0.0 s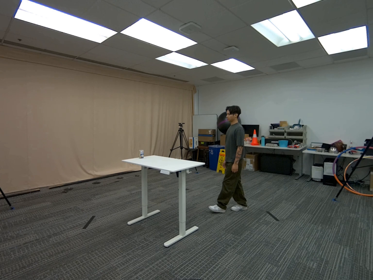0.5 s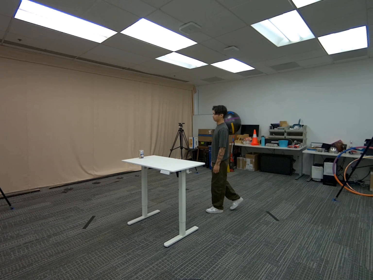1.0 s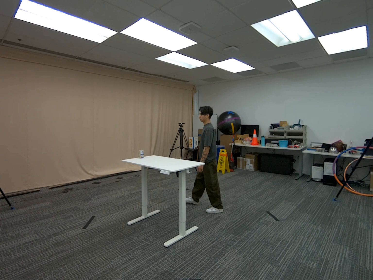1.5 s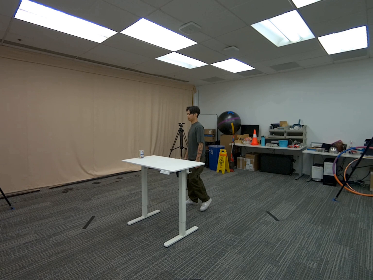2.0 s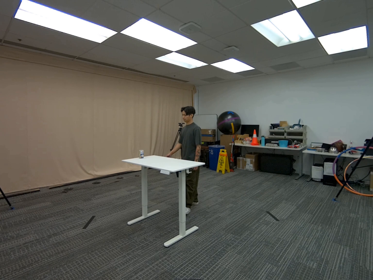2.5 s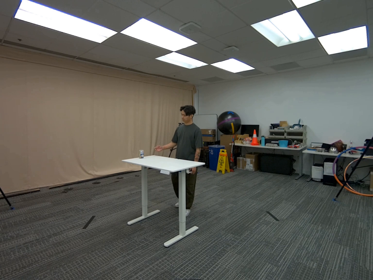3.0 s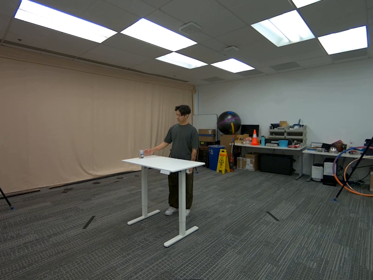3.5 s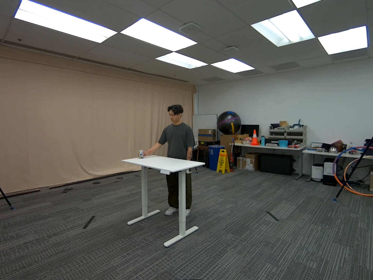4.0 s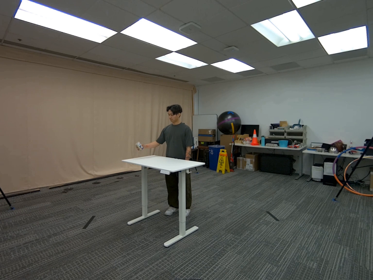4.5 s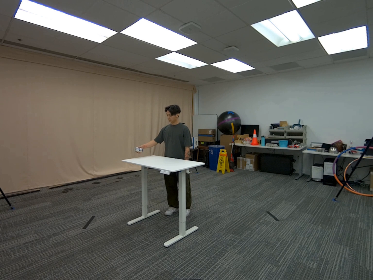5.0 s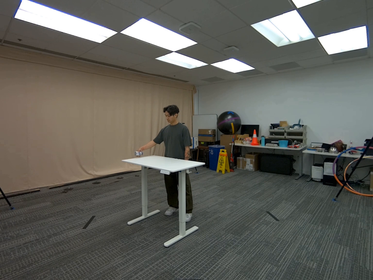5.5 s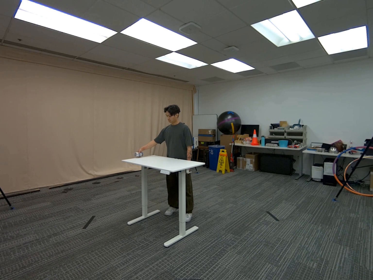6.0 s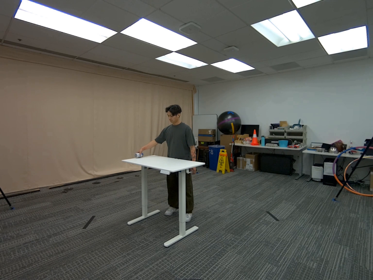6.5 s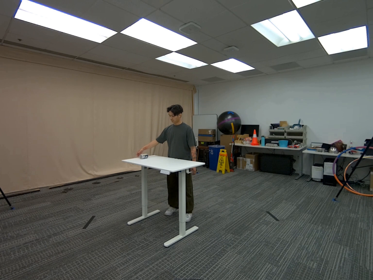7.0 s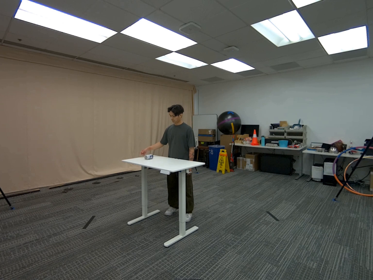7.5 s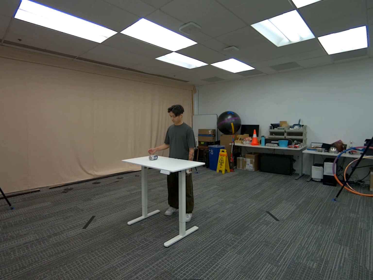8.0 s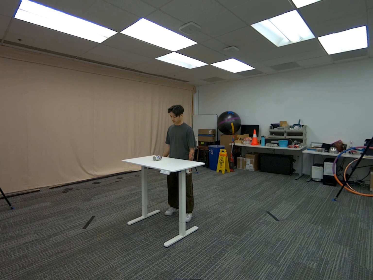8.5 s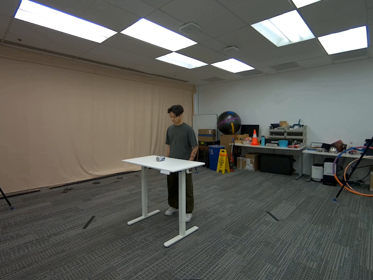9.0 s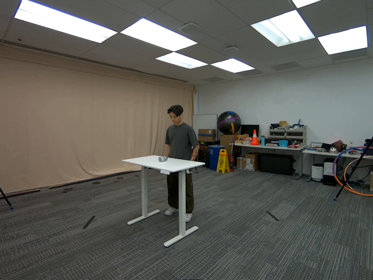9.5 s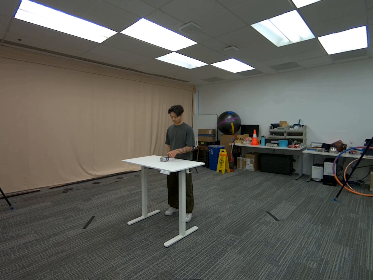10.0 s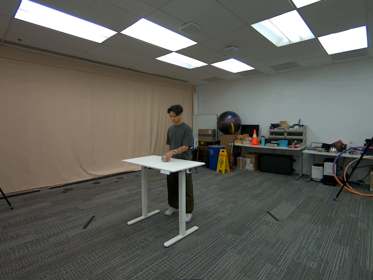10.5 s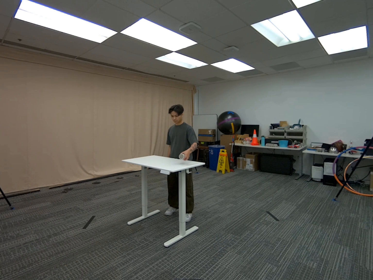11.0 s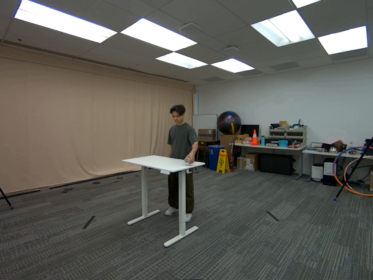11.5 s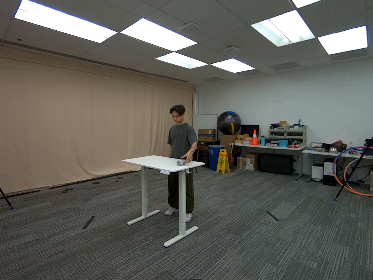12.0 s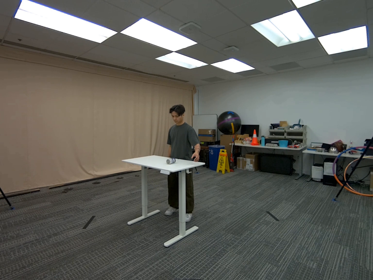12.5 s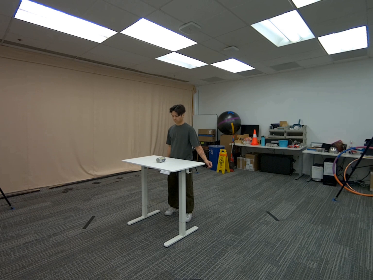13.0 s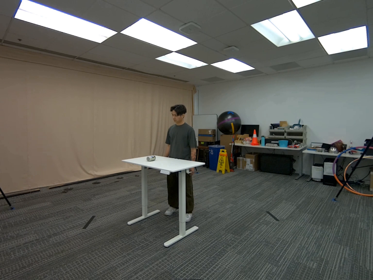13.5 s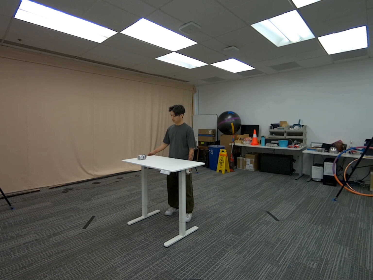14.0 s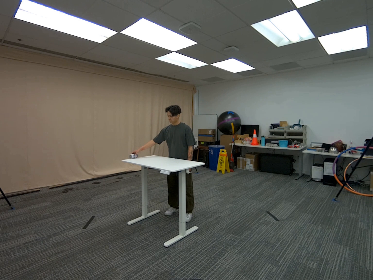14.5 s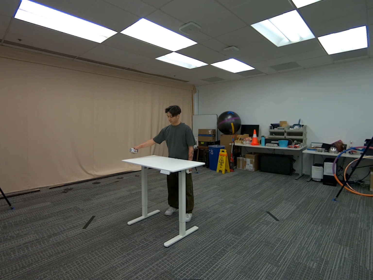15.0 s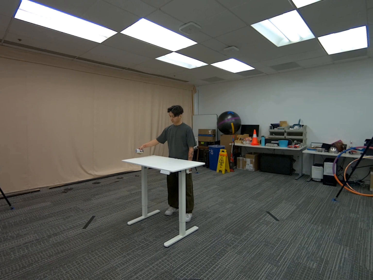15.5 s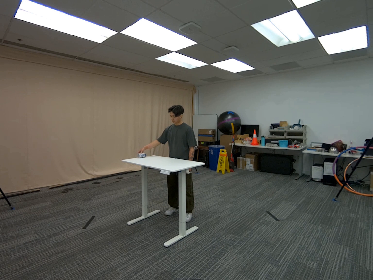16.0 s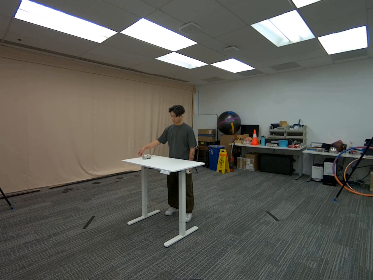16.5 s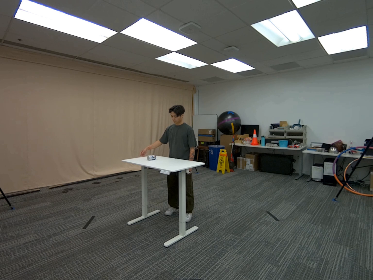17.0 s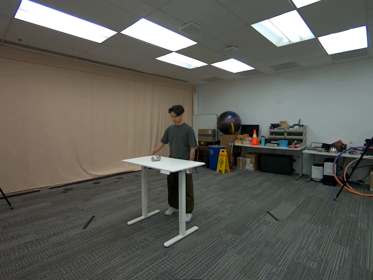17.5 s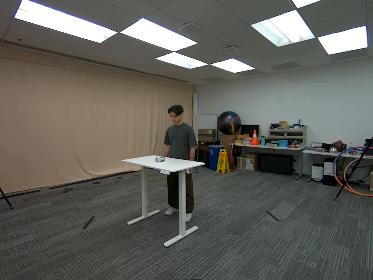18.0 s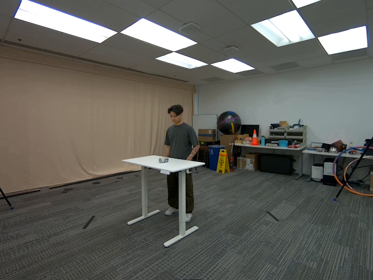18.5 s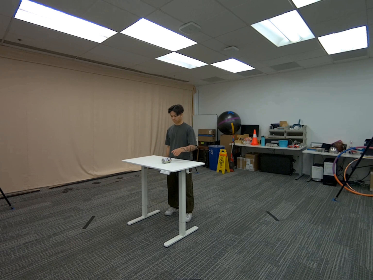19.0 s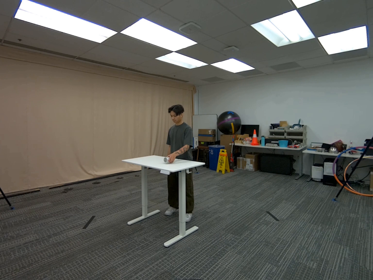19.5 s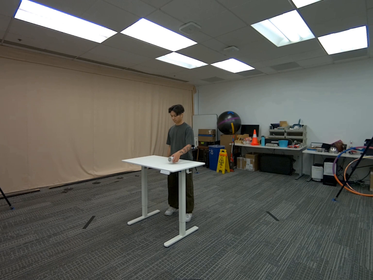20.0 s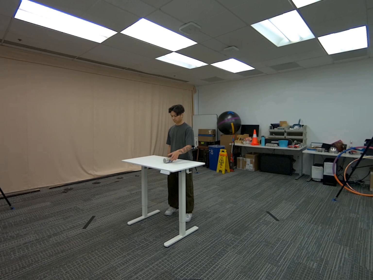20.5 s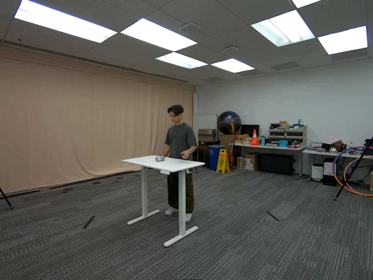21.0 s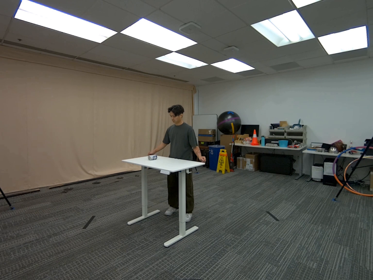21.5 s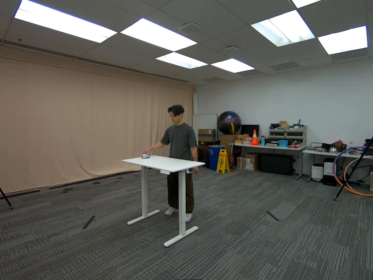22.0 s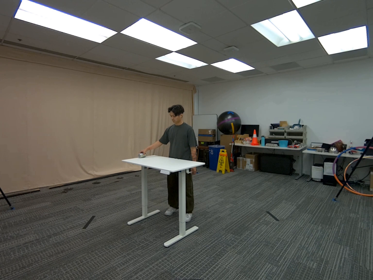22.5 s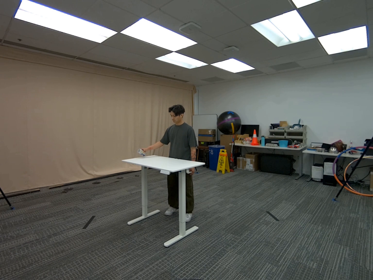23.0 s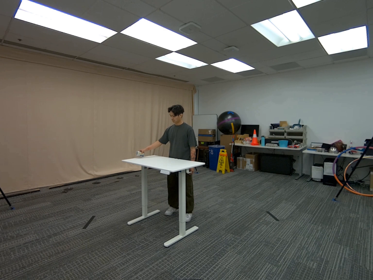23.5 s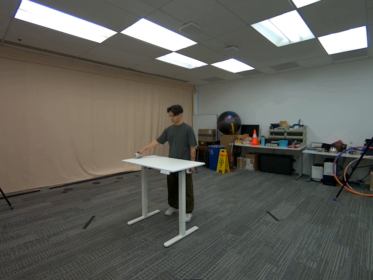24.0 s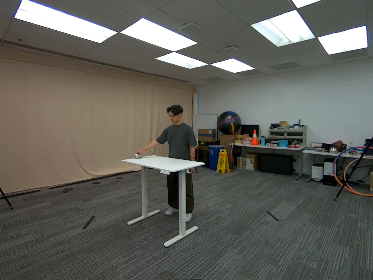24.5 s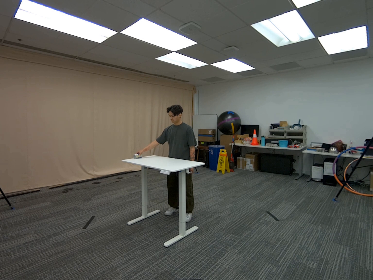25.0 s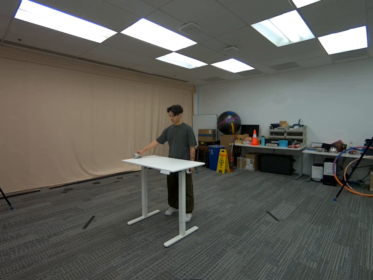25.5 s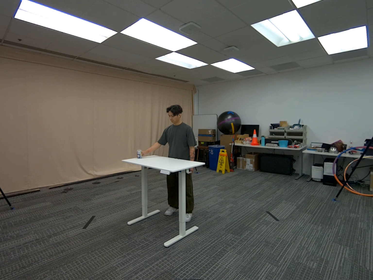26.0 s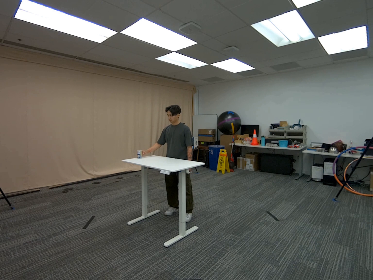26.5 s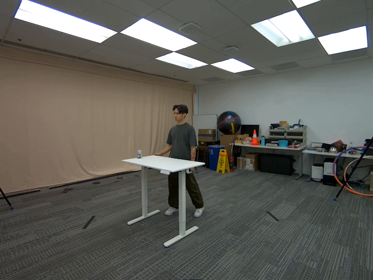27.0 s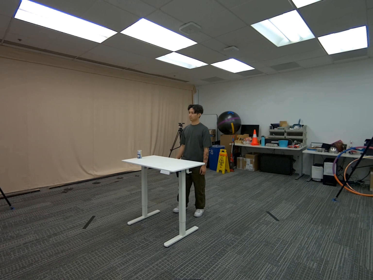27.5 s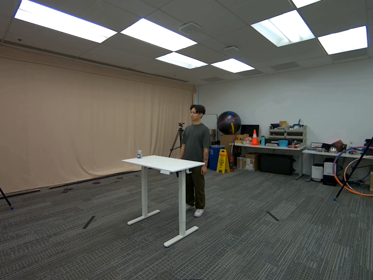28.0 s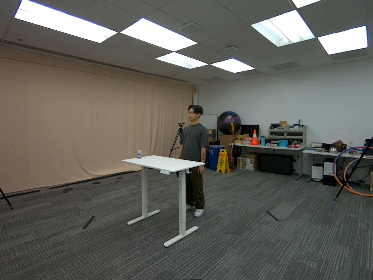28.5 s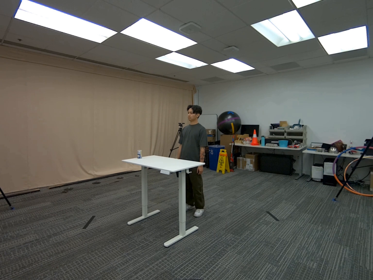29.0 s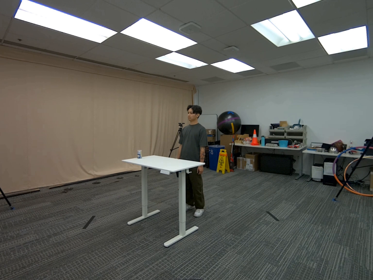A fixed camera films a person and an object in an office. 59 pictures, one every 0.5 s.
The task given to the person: Walk over to the white desk and place the soup can on its side and roll to the other side of white desk and then set up right.
